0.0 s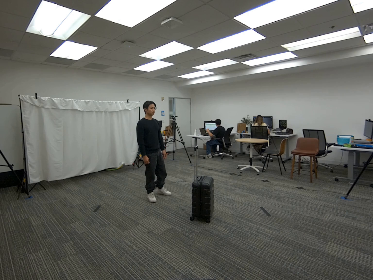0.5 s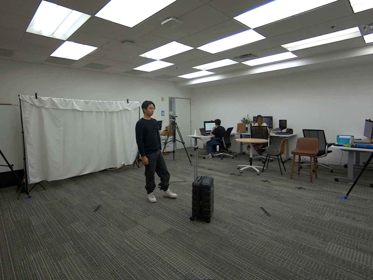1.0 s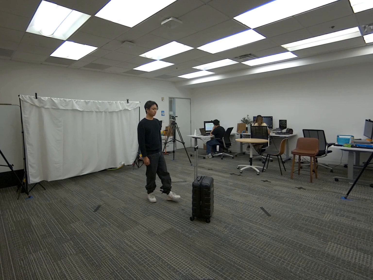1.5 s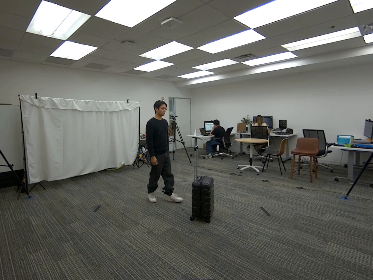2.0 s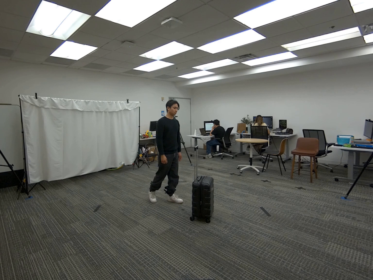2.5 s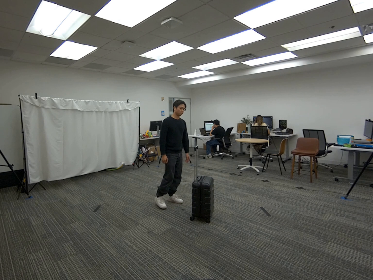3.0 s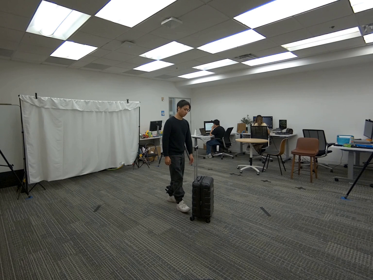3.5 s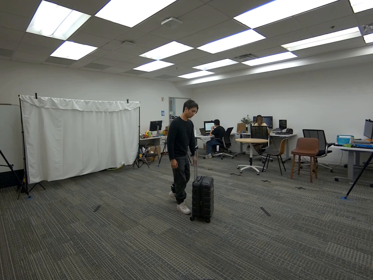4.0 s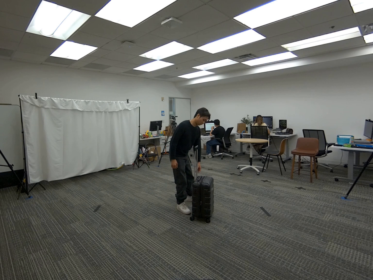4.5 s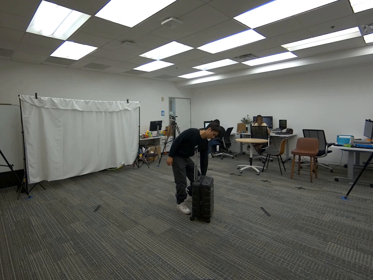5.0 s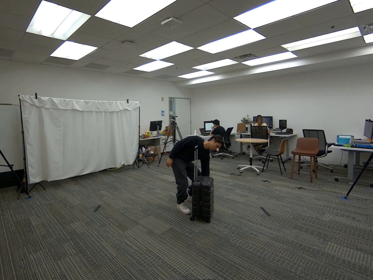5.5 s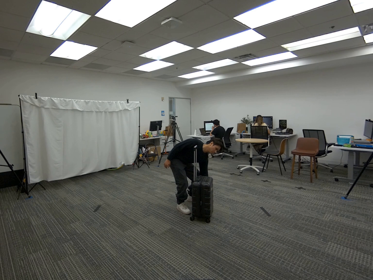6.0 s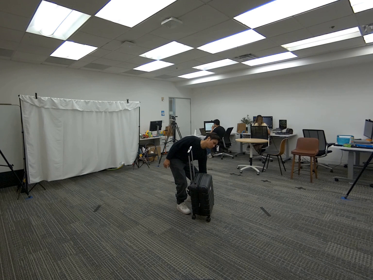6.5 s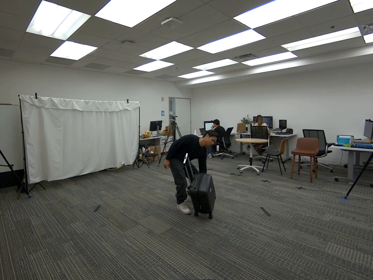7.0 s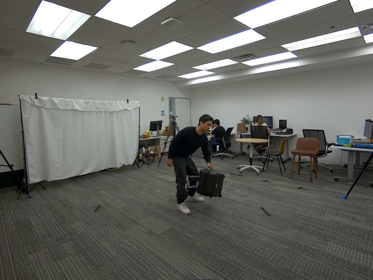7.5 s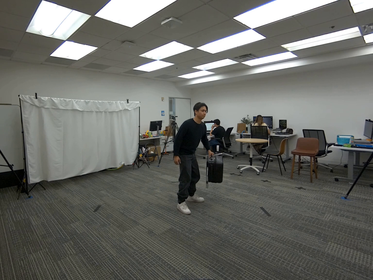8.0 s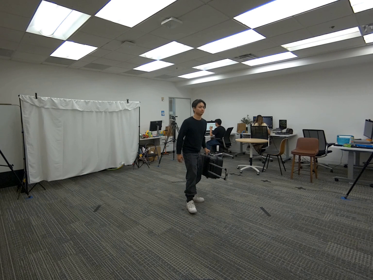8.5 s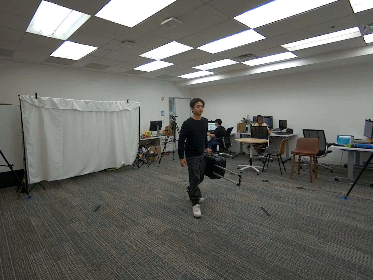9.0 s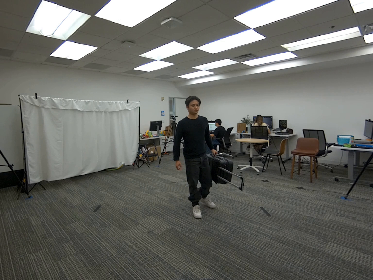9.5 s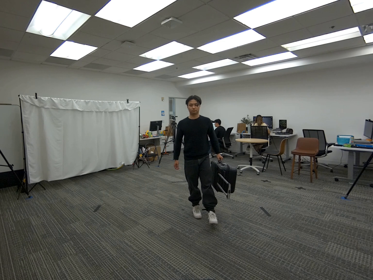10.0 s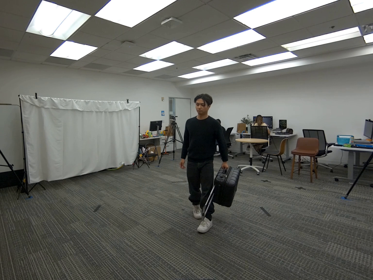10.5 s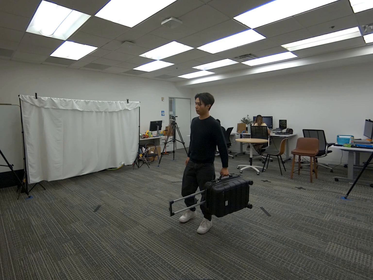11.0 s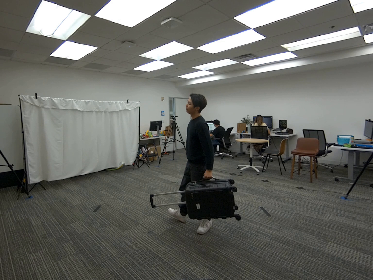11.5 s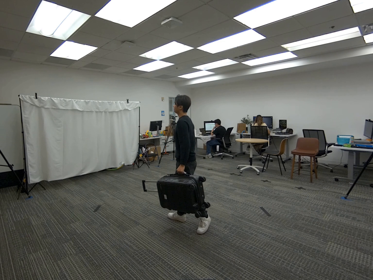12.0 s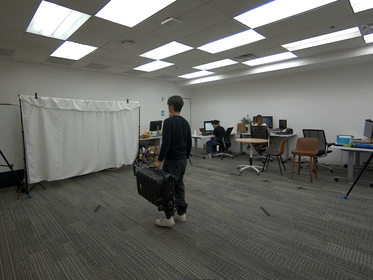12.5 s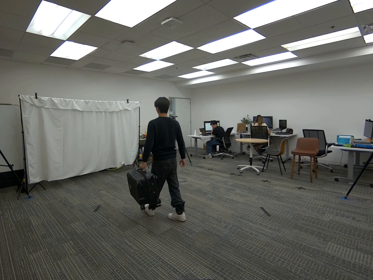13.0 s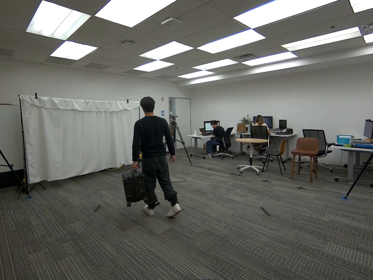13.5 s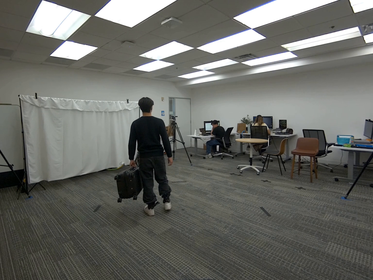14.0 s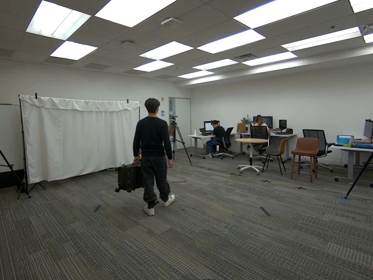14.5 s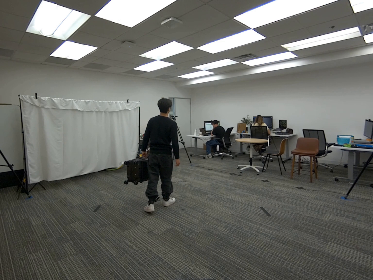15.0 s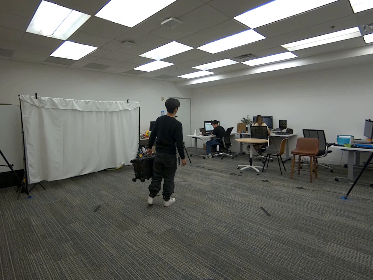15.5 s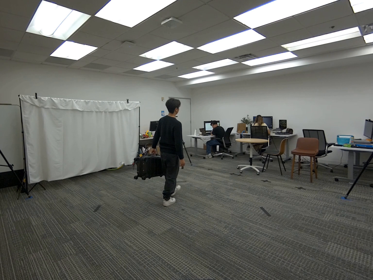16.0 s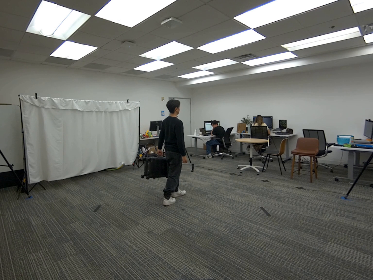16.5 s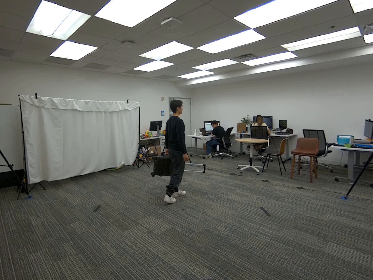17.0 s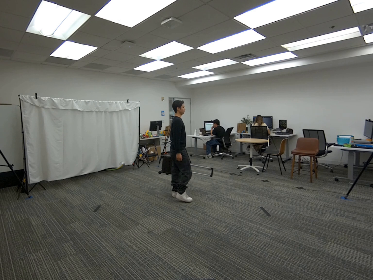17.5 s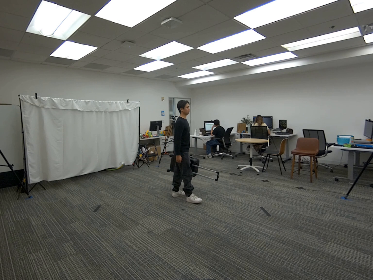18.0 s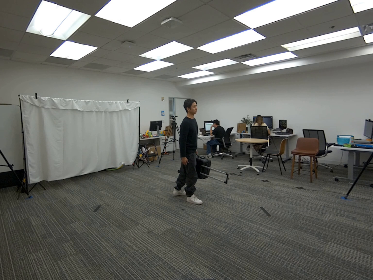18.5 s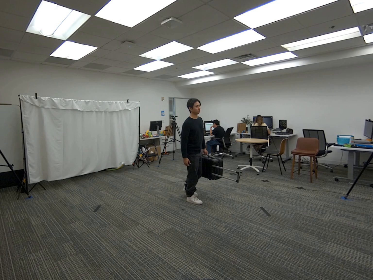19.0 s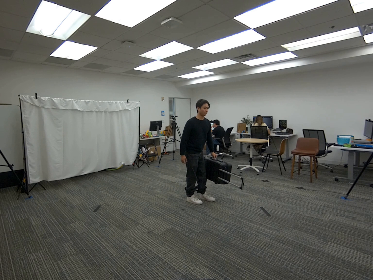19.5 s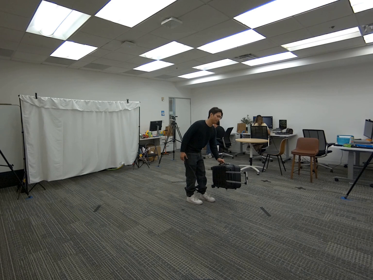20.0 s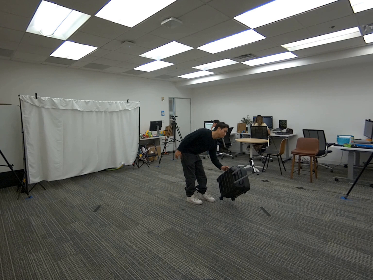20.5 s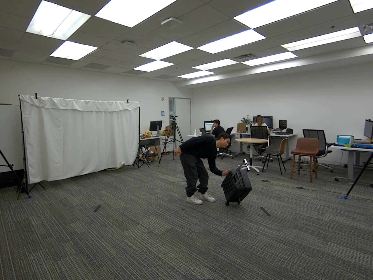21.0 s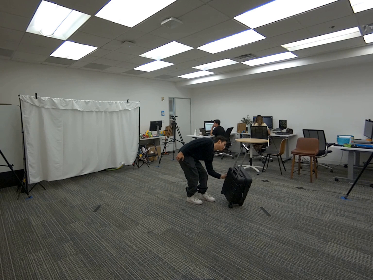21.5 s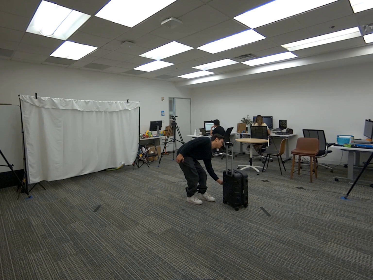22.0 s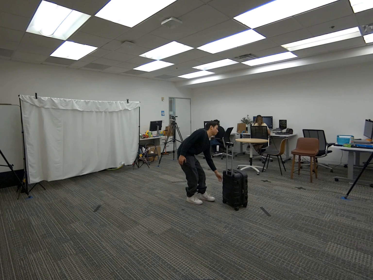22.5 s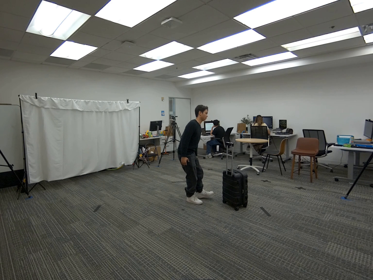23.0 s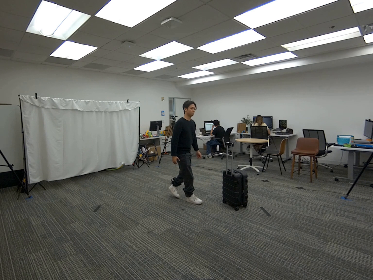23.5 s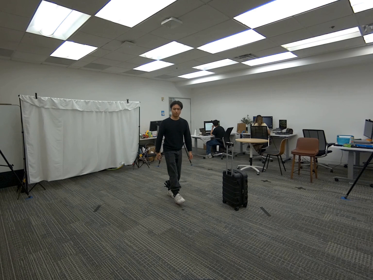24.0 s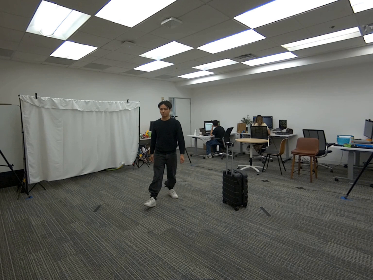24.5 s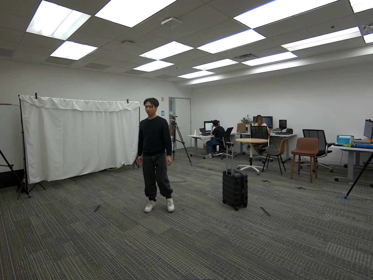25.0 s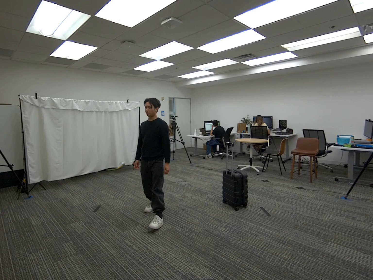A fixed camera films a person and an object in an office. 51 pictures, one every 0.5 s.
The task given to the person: Walk over to the rolling luggage within the bounding area and pick up the luggage from the handle on the side using your left hand. Walk within the bounding area and place the luggage on the ground when complete.
